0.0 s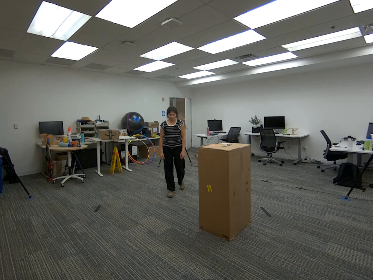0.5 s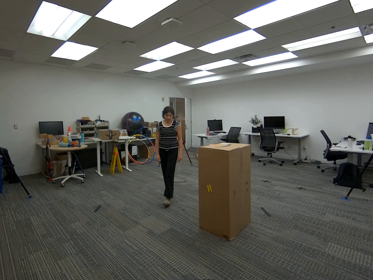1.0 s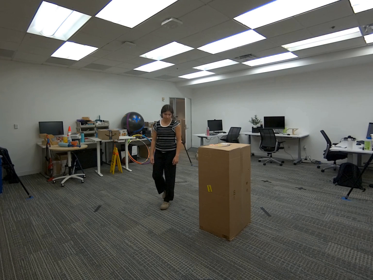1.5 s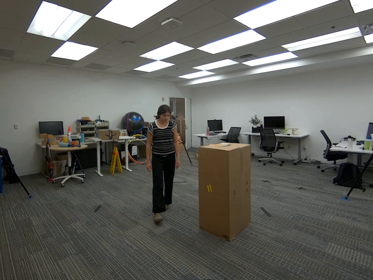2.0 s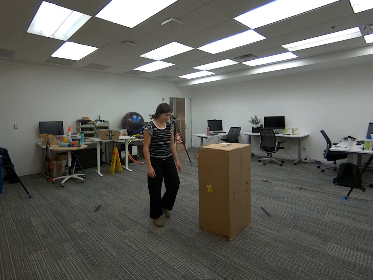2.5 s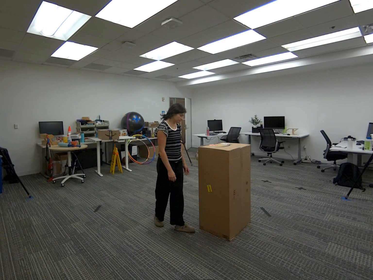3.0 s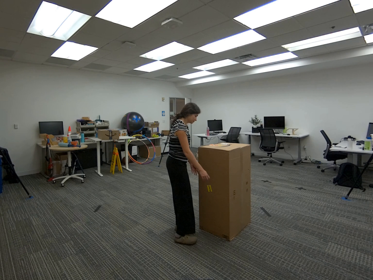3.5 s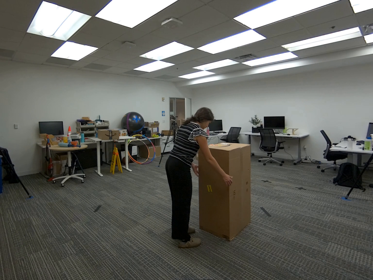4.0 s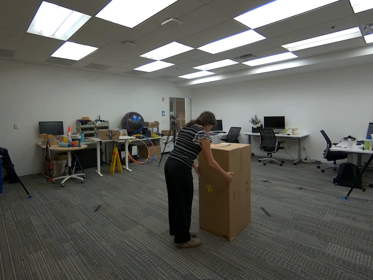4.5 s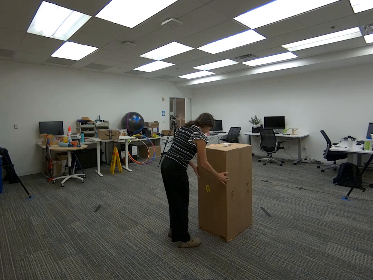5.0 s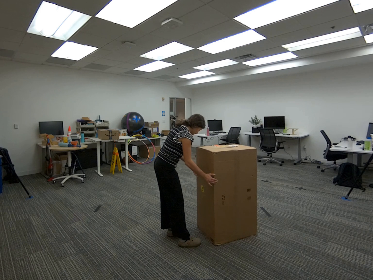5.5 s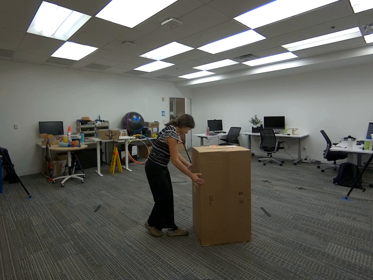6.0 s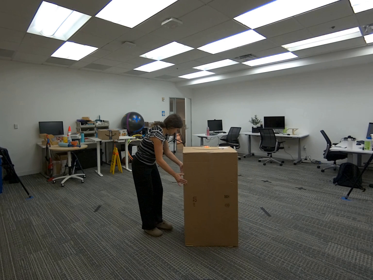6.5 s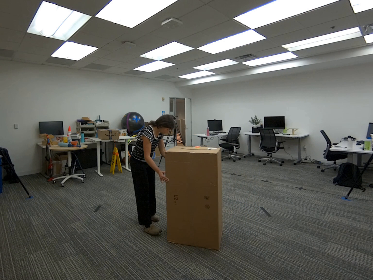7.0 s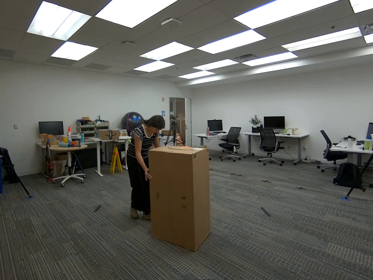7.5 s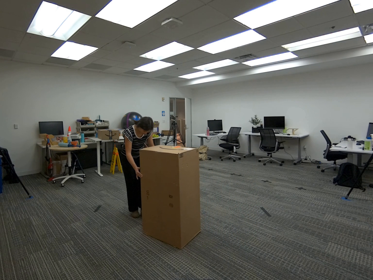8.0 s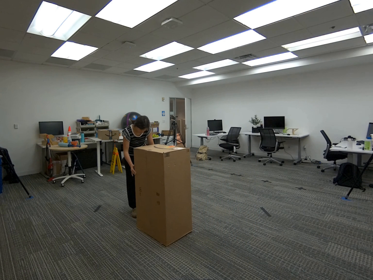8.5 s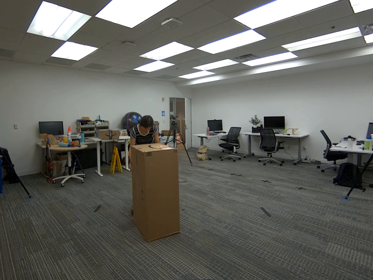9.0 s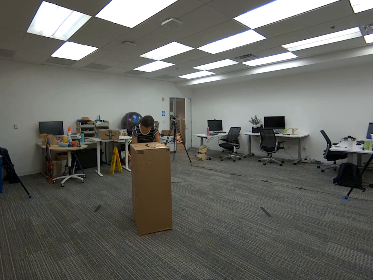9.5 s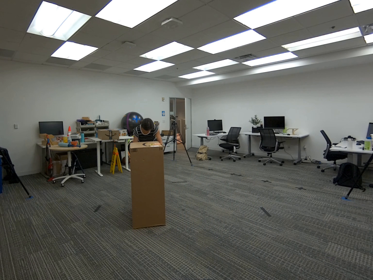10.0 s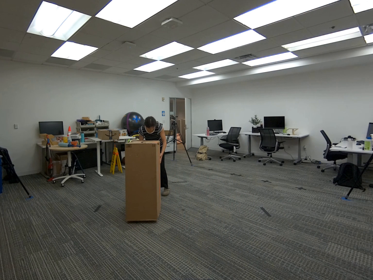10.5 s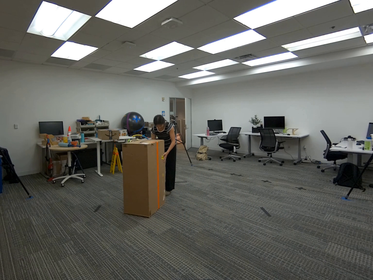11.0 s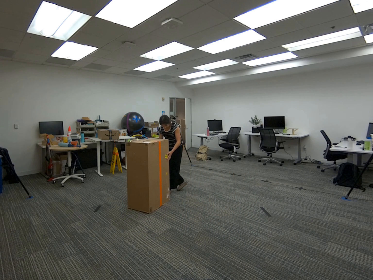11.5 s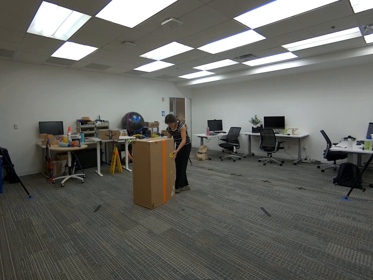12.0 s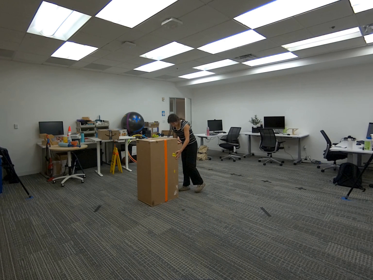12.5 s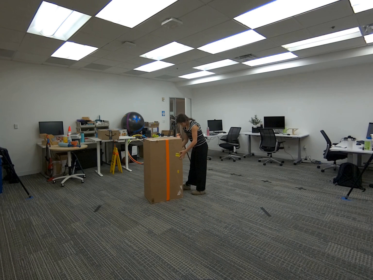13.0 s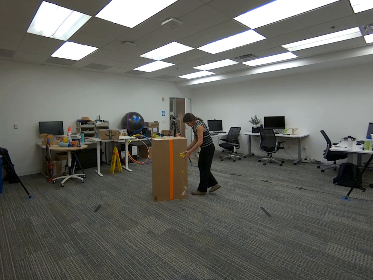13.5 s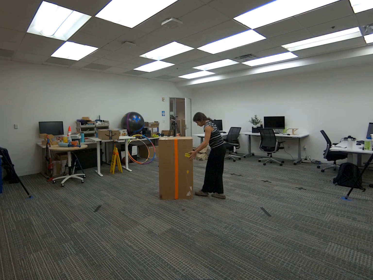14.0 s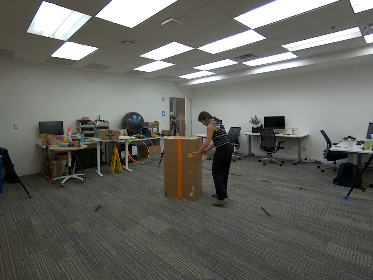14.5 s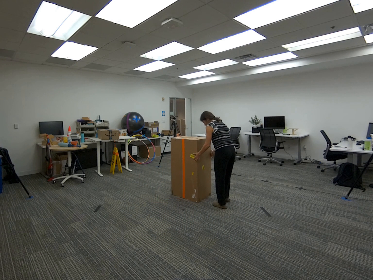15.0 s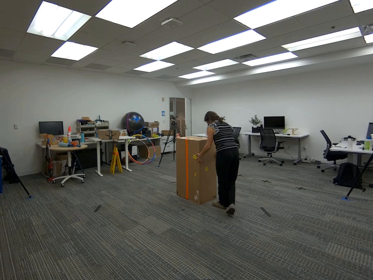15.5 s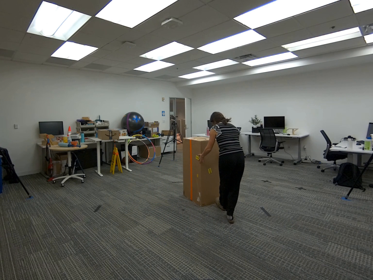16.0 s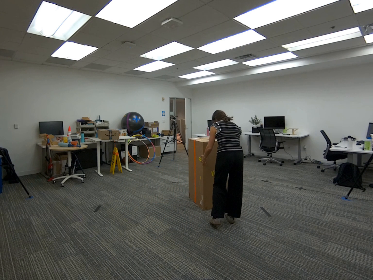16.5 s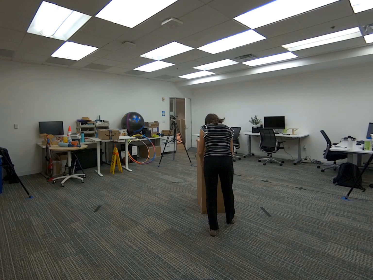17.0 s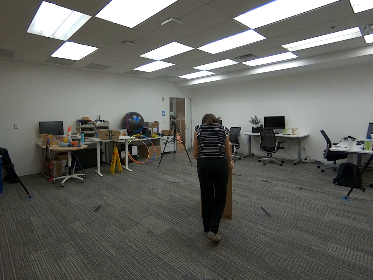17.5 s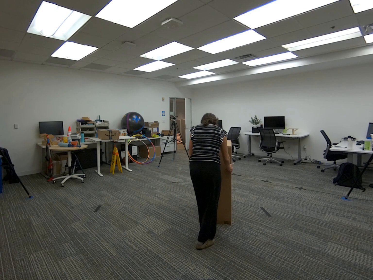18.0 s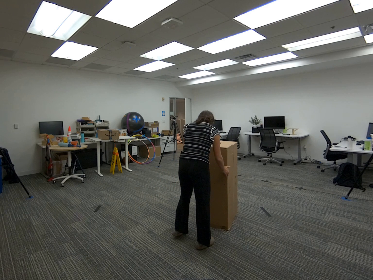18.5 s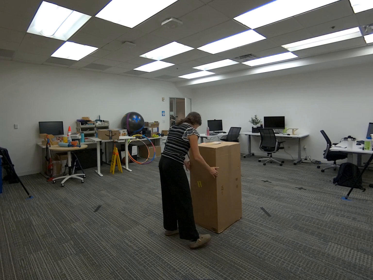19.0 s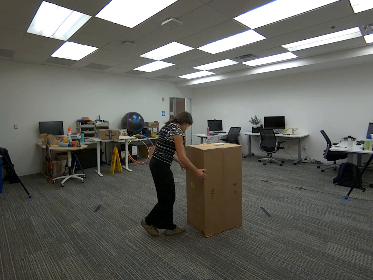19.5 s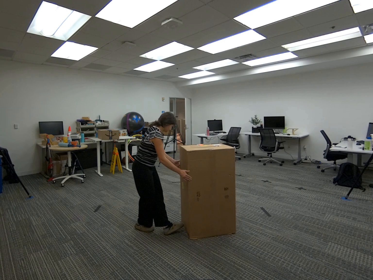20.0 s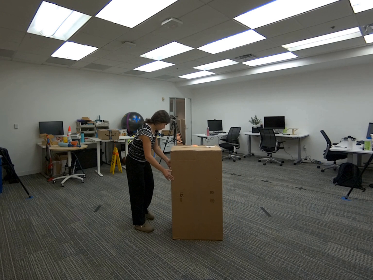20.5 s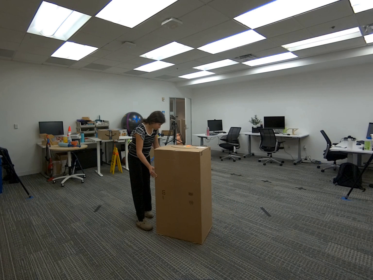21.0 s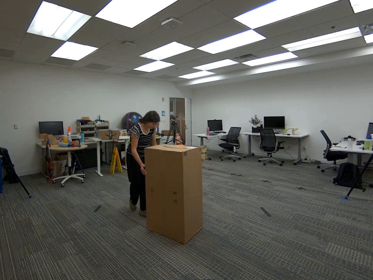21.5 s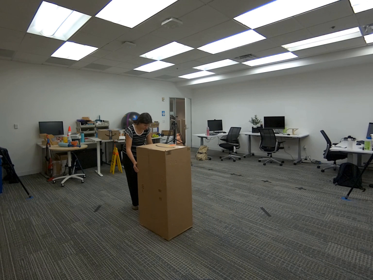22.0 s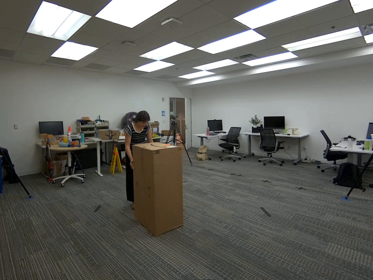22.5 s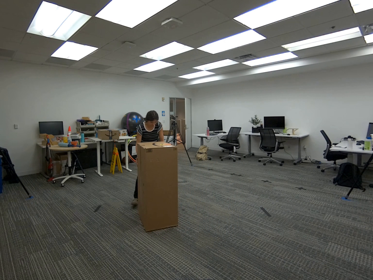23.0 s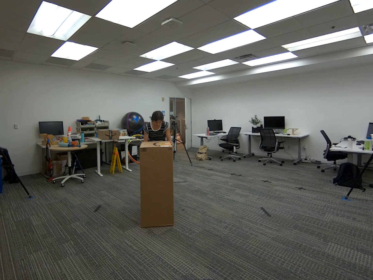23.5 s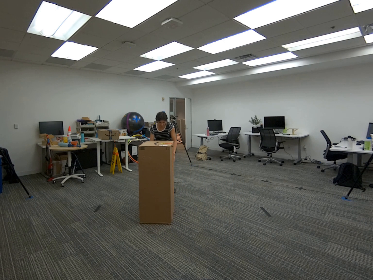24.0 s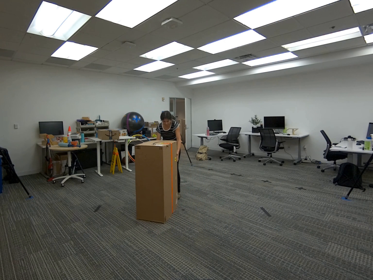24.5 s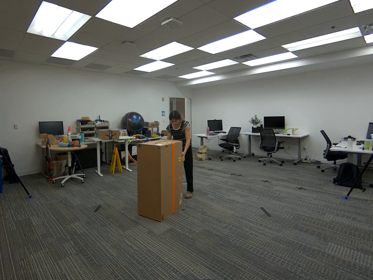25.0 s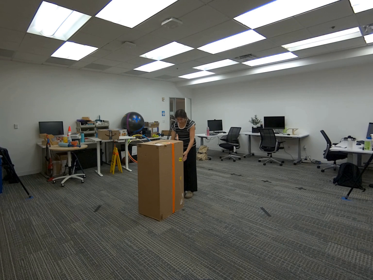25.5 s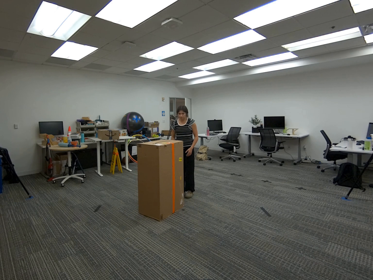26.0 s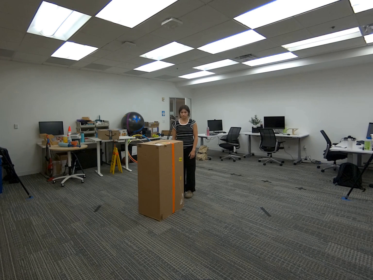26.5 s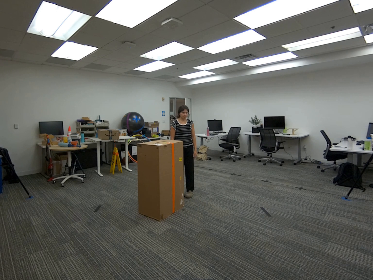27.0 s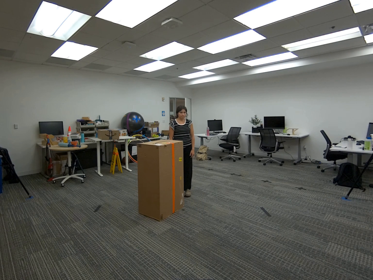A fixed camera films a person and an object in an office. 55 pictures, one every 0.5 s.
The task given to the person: Walk to the giant cardboard box and bend down slightly. Place both hands on the box and pull it around within the bounding area. Continue pulling the box until you are finished.
